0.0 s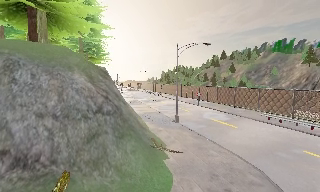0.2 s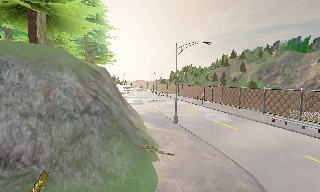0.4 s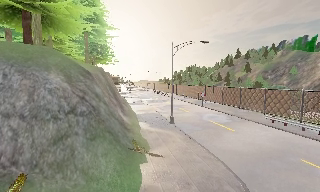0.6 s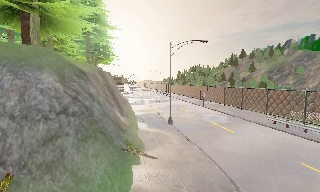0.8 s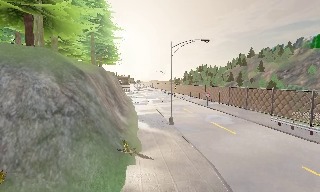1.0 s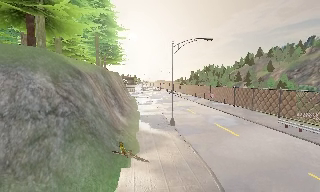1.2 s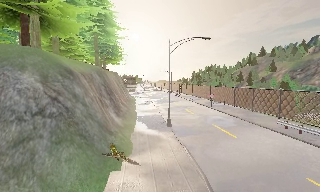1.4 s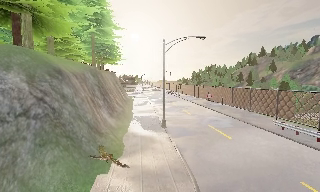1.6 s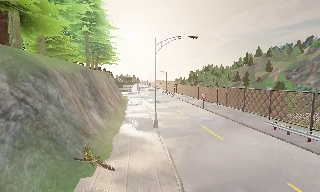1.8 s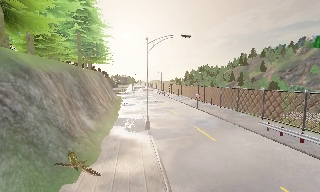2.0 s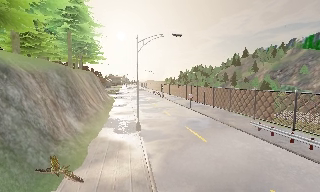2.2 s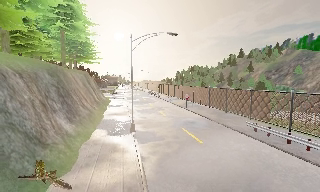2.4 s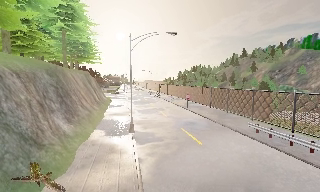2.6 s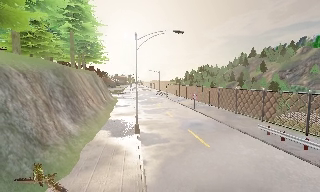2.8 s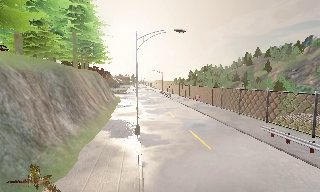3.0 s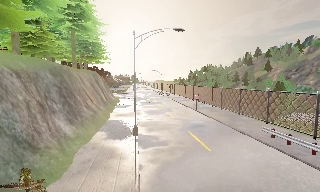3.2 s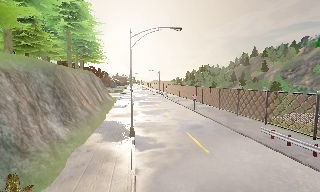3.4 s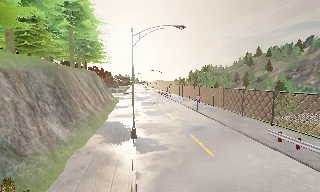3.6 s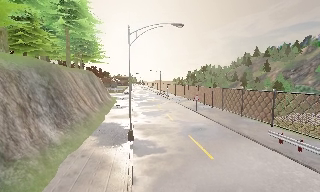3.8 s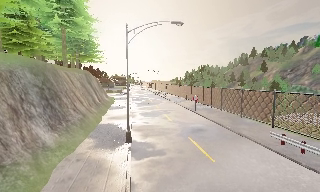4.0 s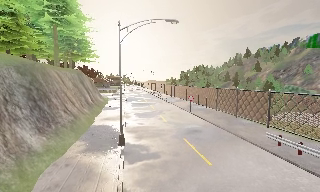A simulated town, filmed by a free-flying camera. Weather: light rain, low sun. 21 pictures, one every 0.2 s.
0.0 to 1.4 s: The camera pans to its left, which is counterclockwise from overhead, by about 10 degrees. It travels to its right, about 4.5 m. It loses speed.
1.4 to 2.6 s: The camera travels forward and to its right, about 2 m, so what stands in front looms larger. It loses speed.
2.6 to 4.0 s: The camera travels forward, about 2 m, so what stands in front looms larger.
The film runs backward here.
